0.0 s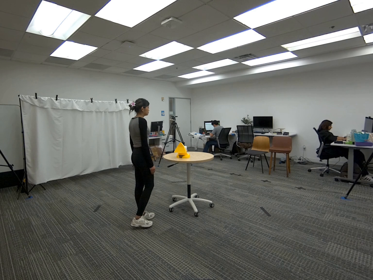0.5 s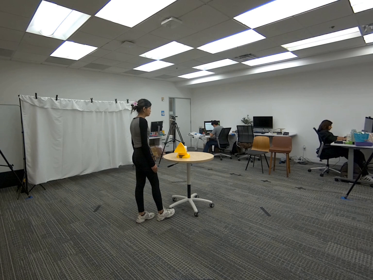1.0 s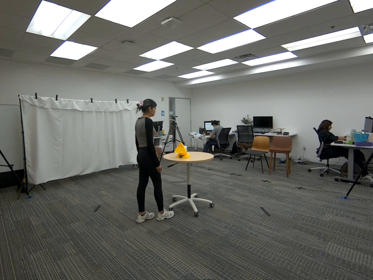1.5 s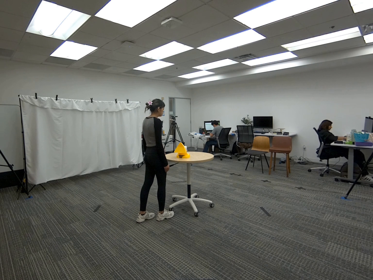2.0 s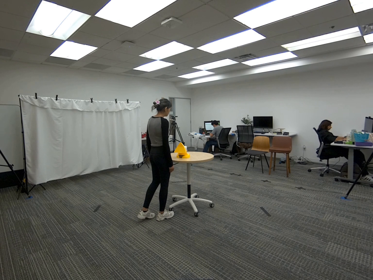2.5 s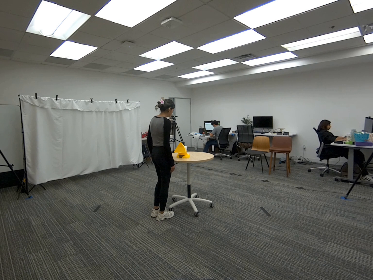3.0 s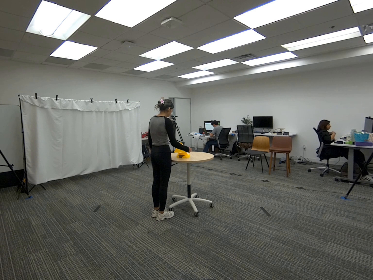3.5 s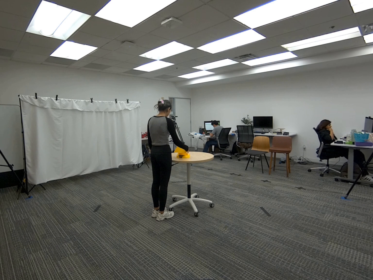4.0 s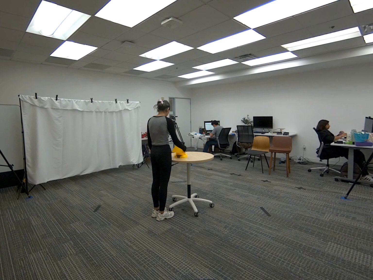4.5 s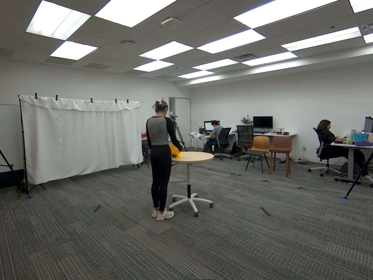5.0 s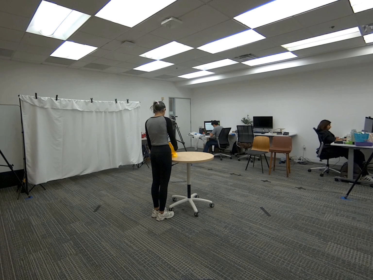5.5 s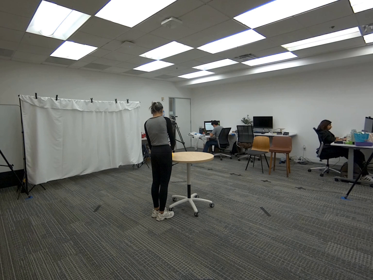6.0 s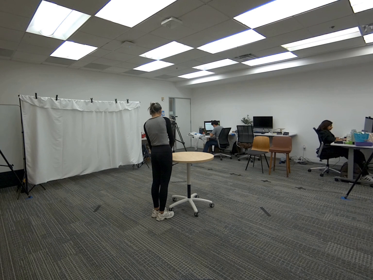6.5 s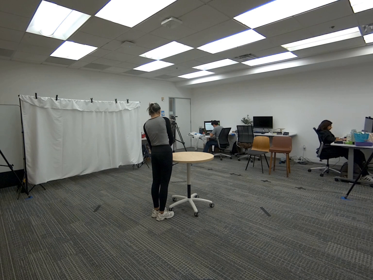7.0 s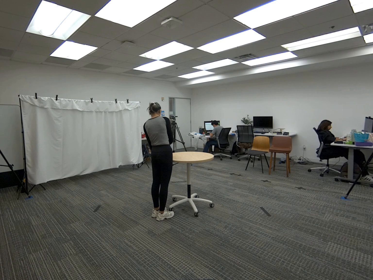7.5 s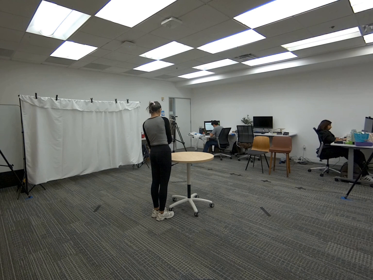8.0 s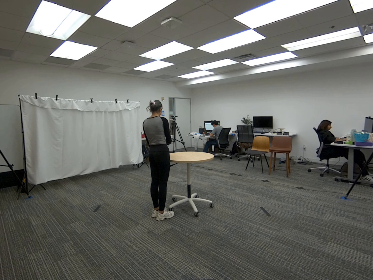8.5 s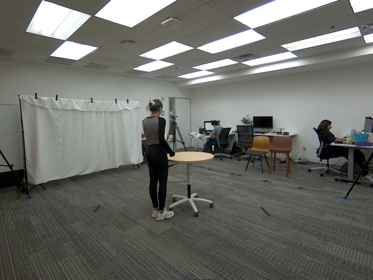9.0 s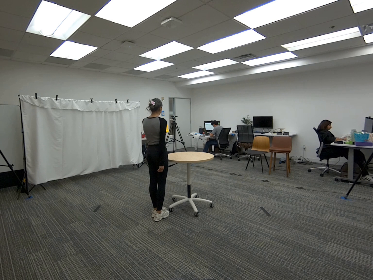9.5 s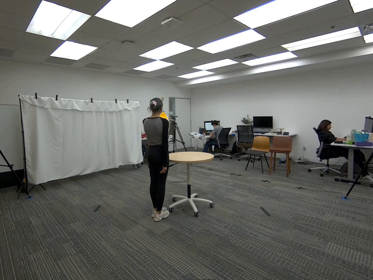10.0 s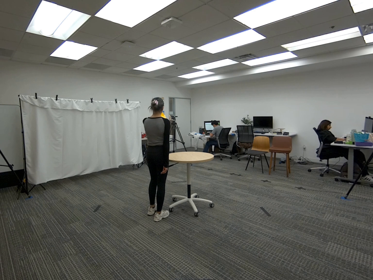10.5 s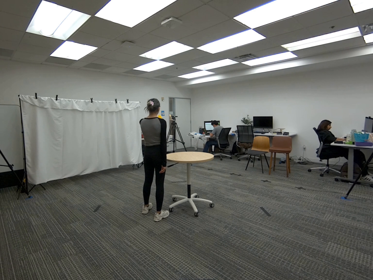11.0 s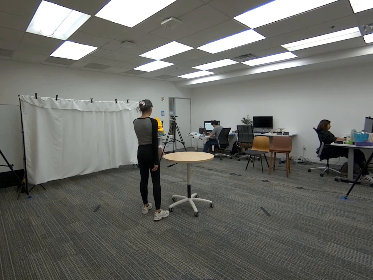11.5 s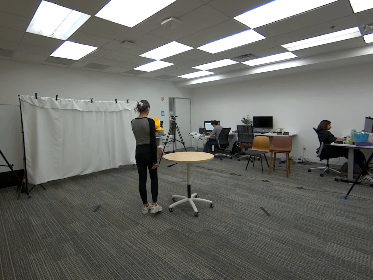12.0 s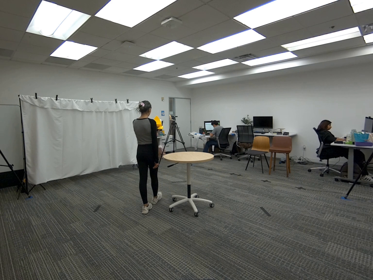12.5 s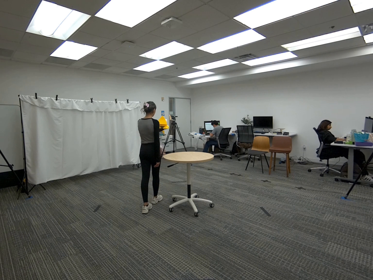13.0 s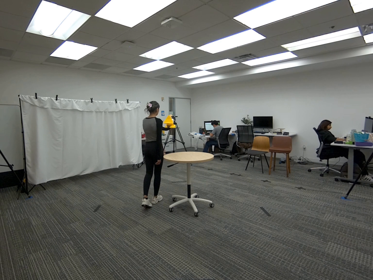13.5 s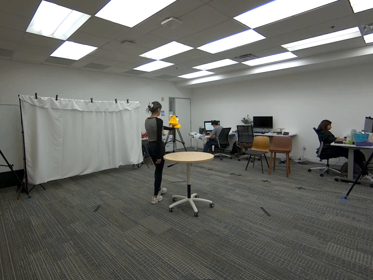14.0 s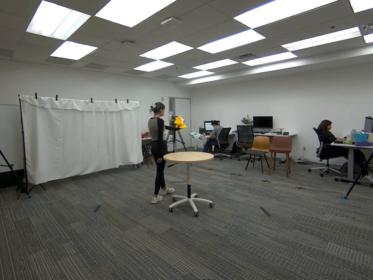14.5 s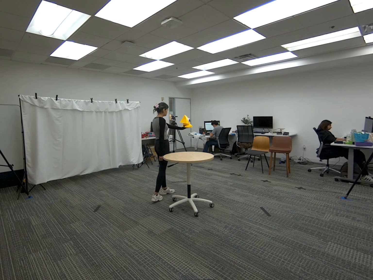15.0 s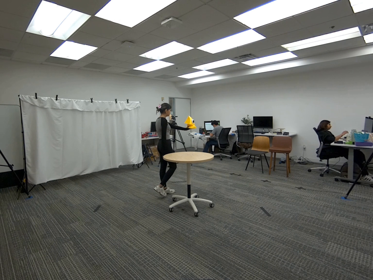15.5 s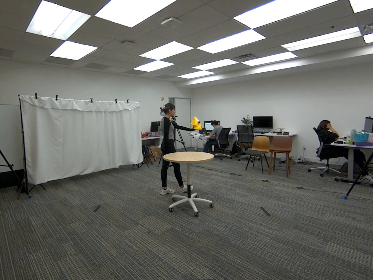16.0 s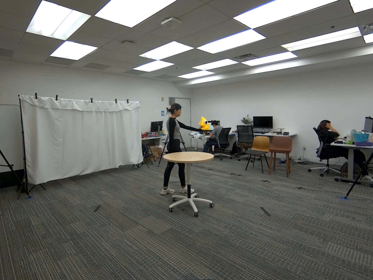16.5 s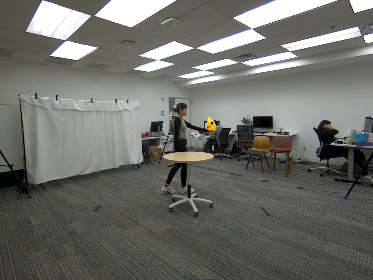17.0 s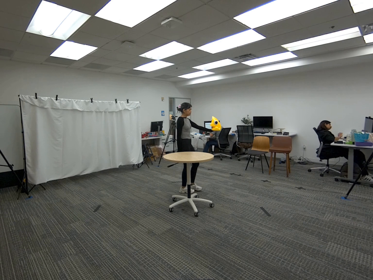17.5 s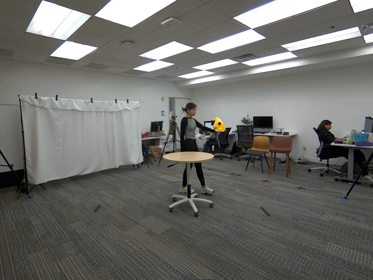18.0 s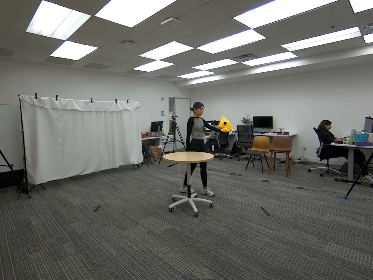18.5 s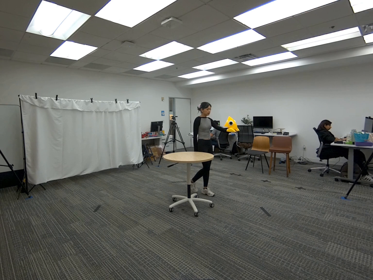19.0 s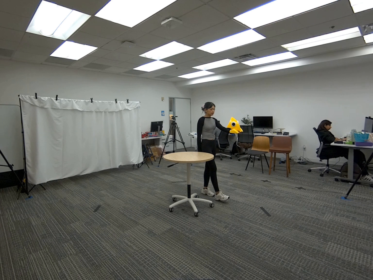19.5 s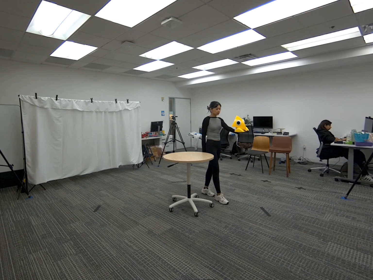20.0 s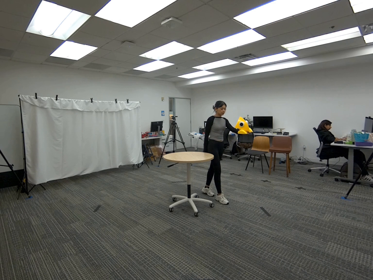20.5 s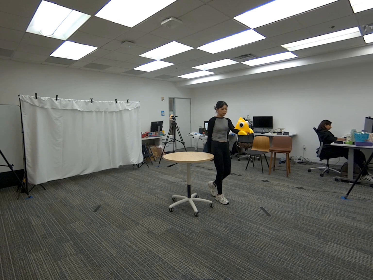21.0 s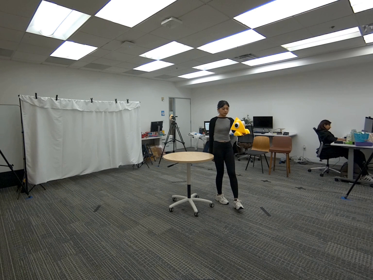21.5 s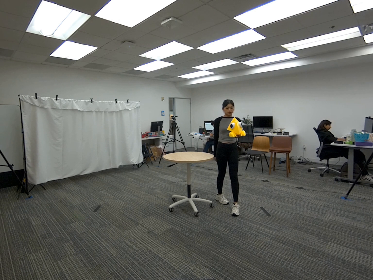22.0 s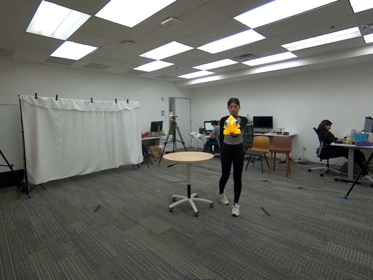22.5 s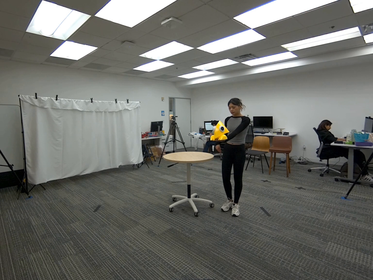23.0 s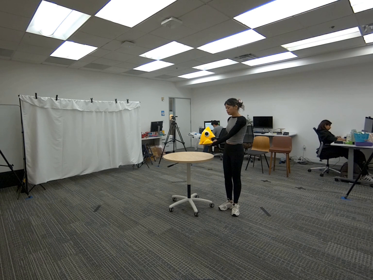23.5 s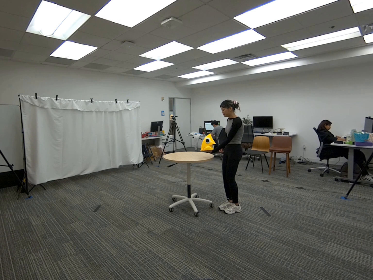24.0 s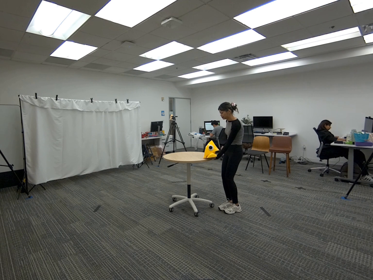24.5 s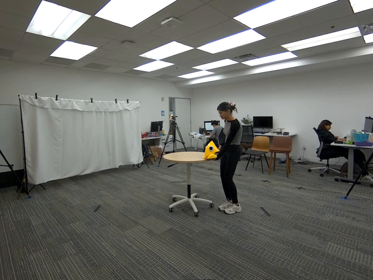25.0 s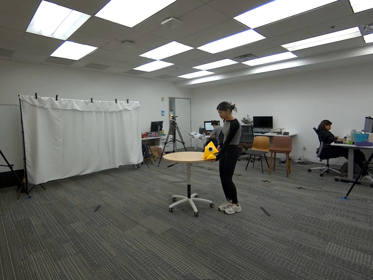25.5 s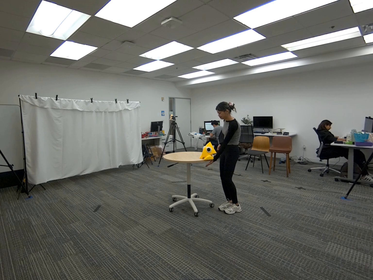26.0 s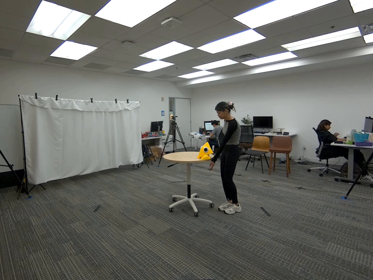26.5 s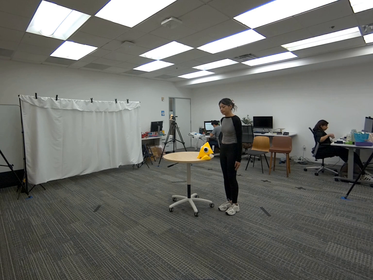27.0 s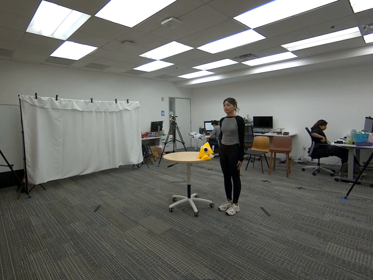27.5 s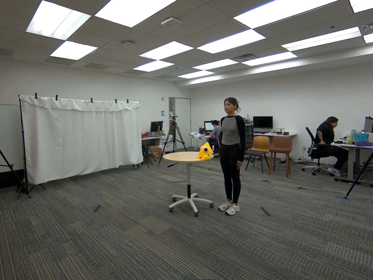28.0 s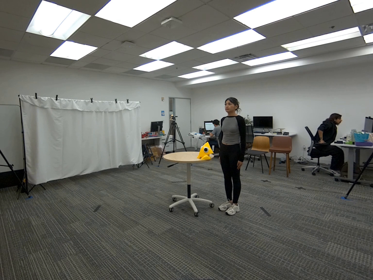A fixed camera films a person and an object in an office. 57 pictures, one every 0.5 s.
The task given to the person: Walk over to the yellow toy on the round table and slide the yellow toy onto your left palm and lift the yellow toy infront of you as you walk within the bounding area. Place the yellow toy back on the round table when complete.
